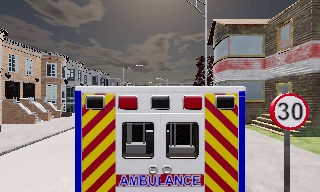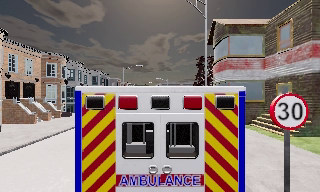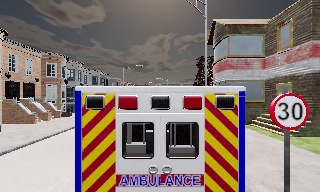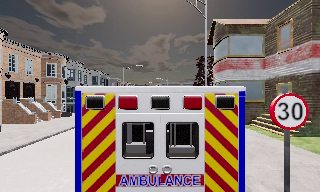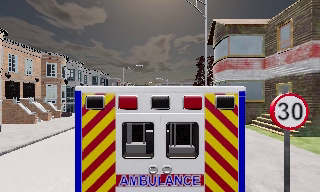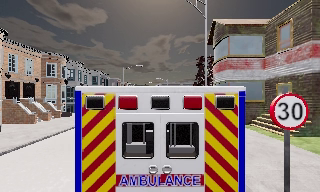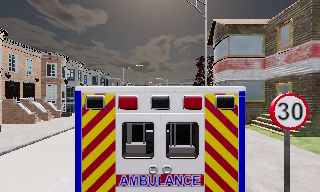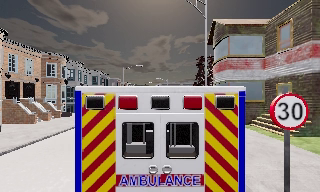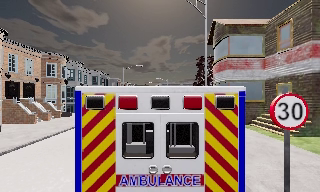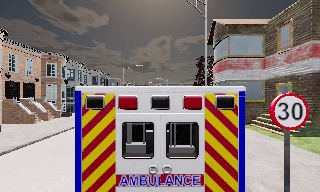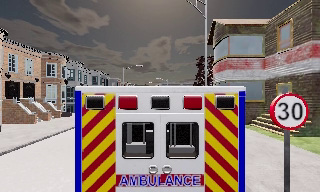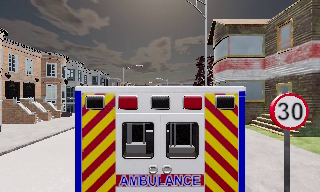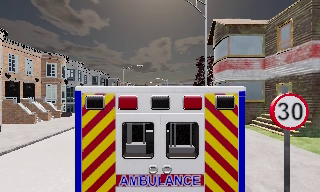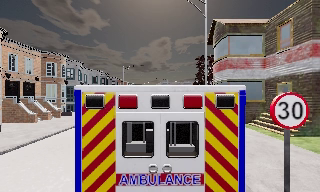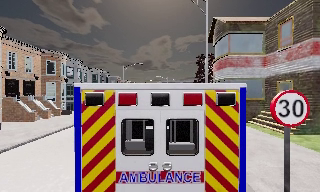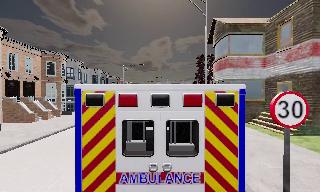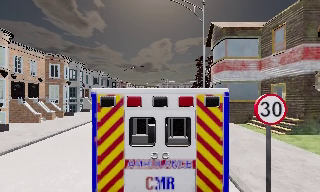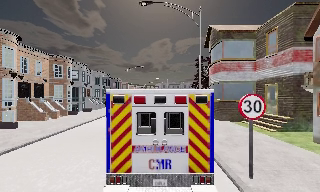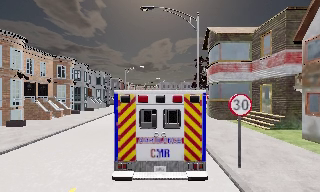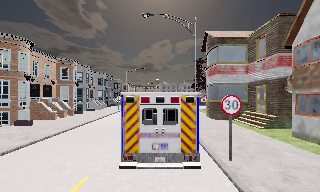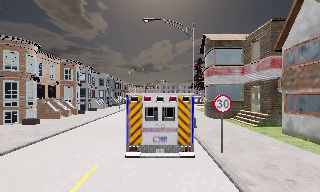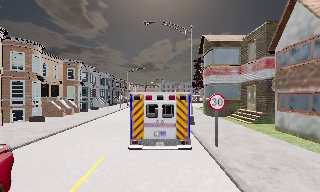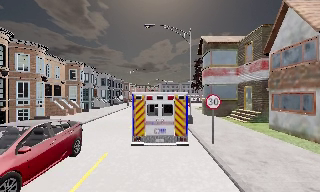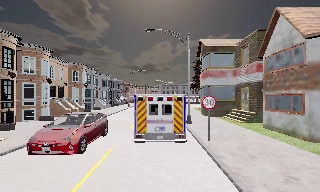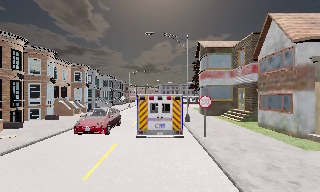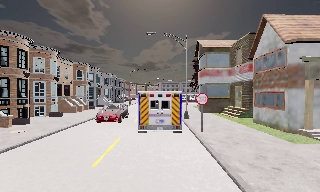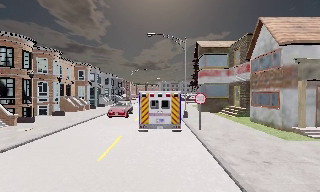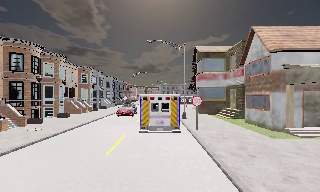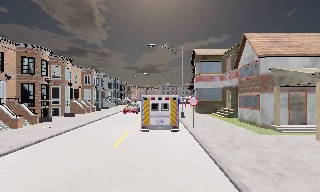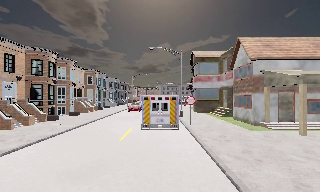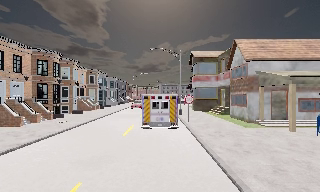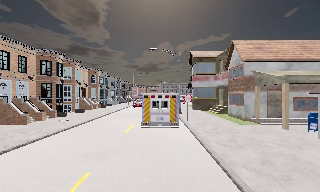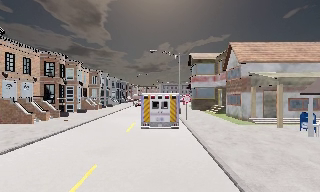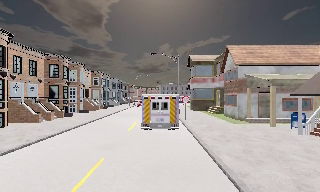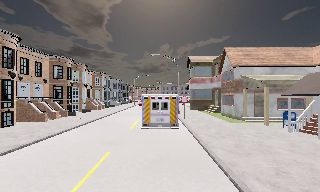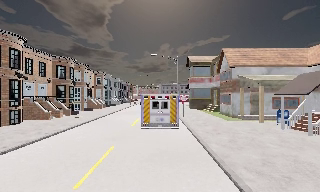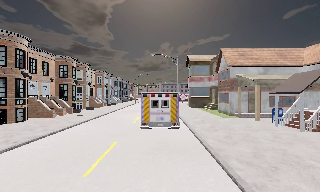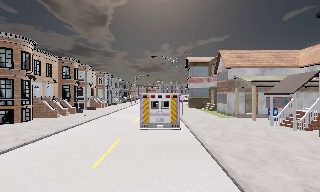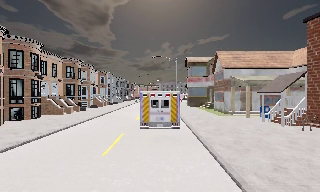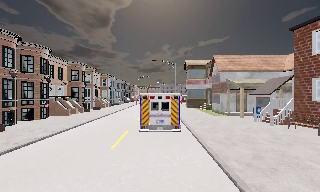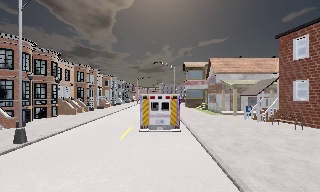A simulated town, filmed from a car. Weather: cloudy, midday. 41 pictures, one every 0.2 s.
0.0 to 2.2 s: The camera keeps its place and its aim.
2.2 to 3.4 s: The camera travels backward, about 1 m, so what stands in front gets smaller. It gains speed.
3.4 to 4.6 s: The camera travels backward, about 3.5 m, so what stands in front gets smaller.
4.6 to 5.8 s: The camera travels backward, about 4.5 m, so what stands in front gets smaller. It gains speed.
5.8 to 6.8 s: The camera travels backward, about 3 m, so what stands in front gets smaller.
6.8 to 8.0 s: The camera travels backward, about 5 m, so what stands in front gets smaller. It gains speed.
The film runs backward here.
